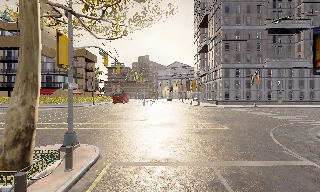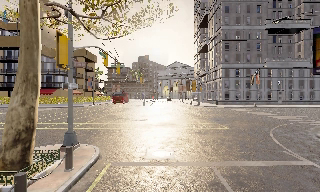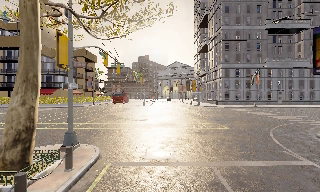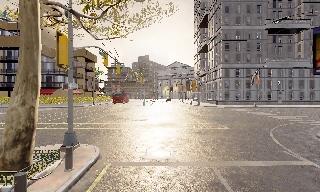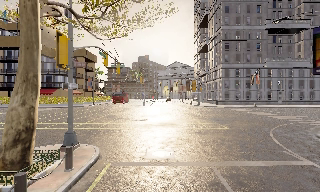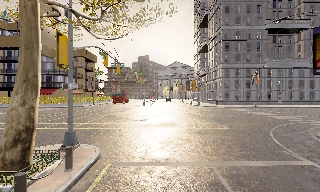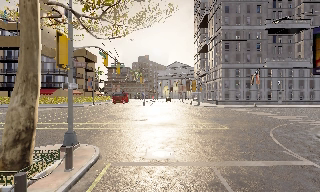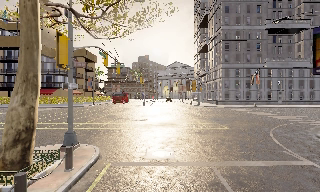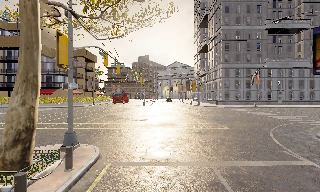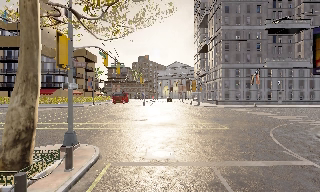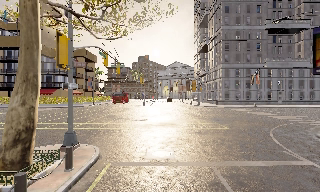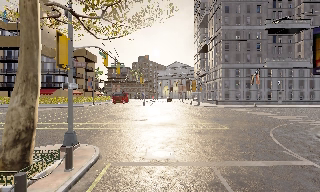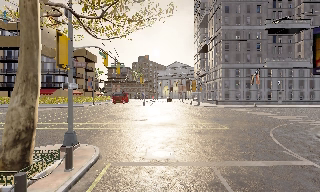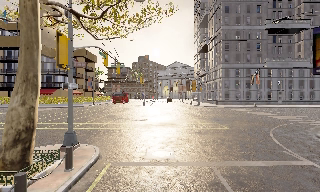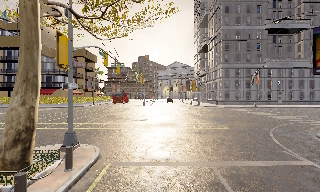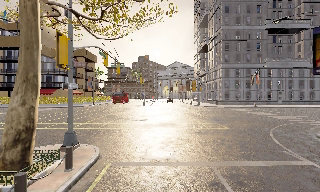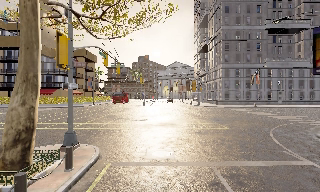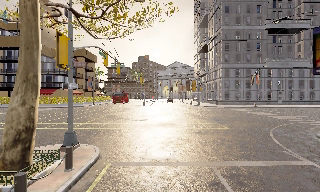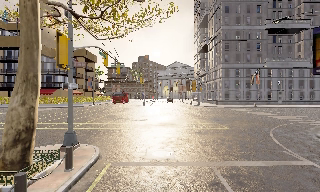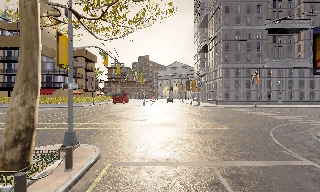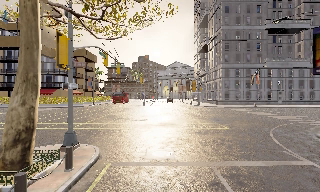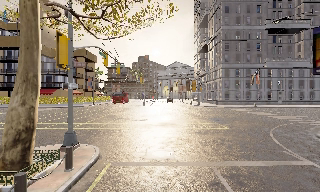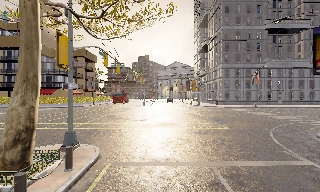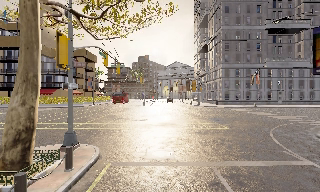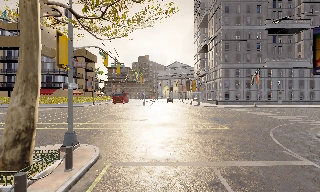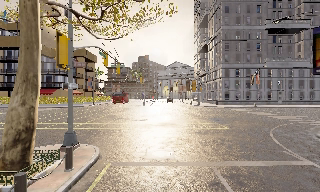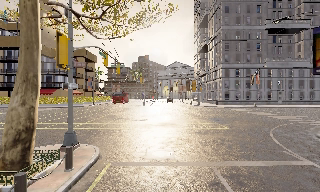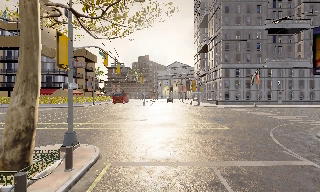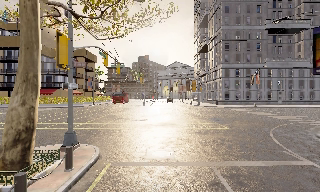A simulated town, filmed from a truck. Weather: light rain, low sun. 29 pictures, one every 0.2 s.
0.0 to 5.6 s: The camera keeps its place and its aim.
The film runs backward here.
